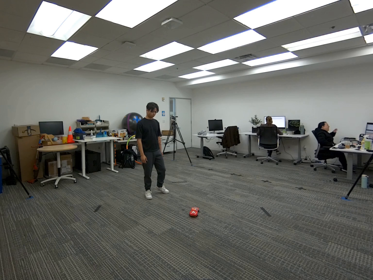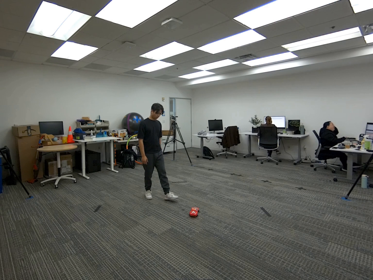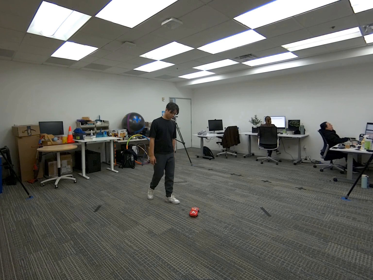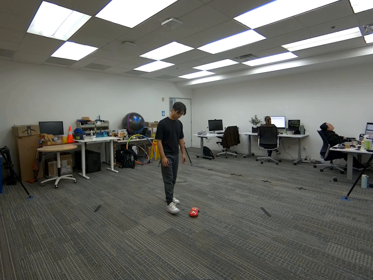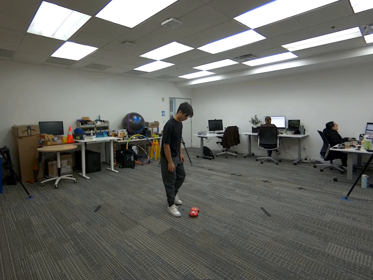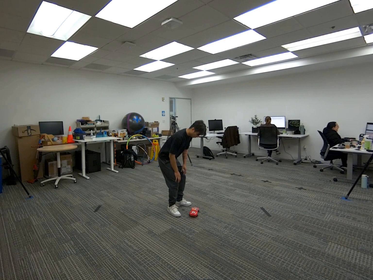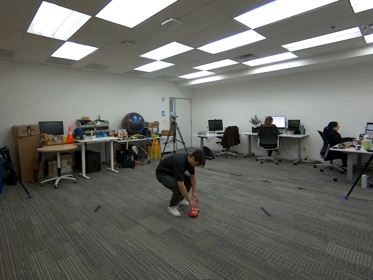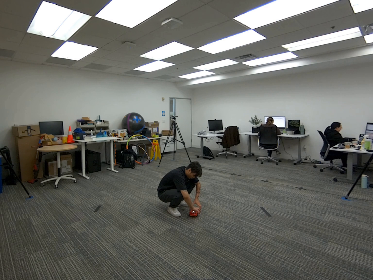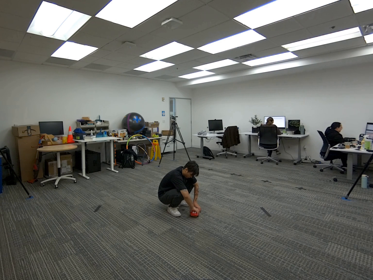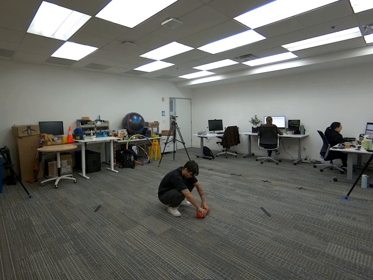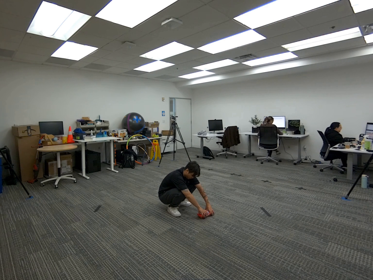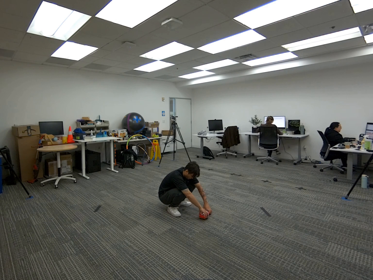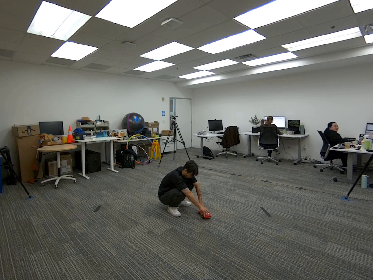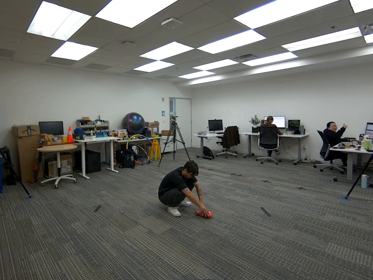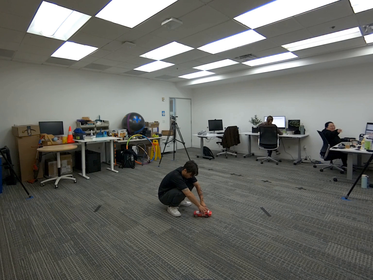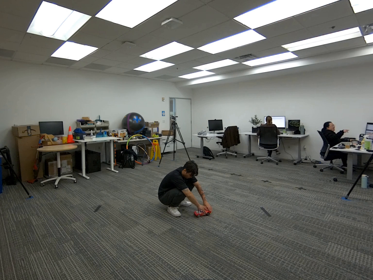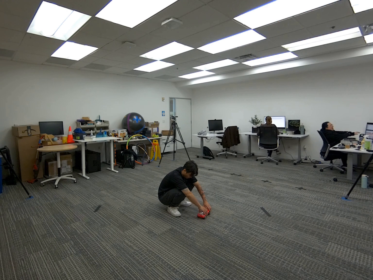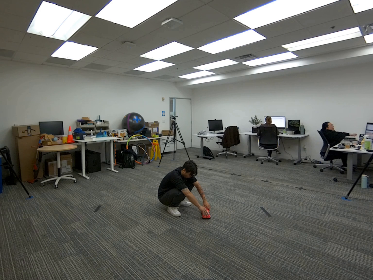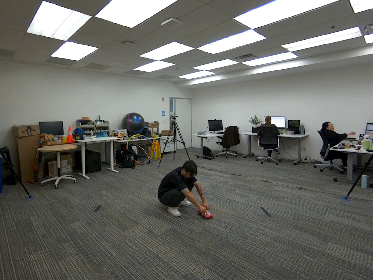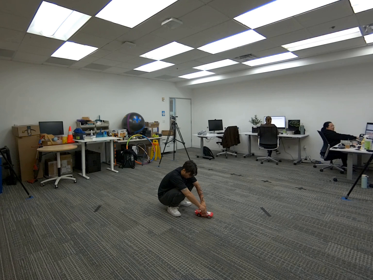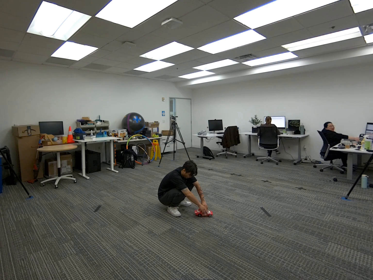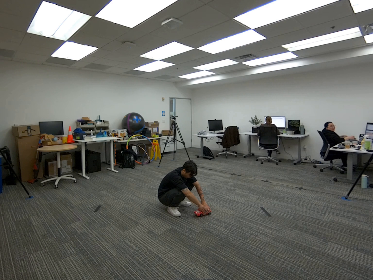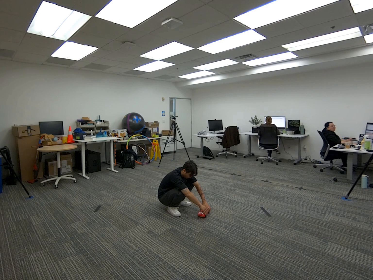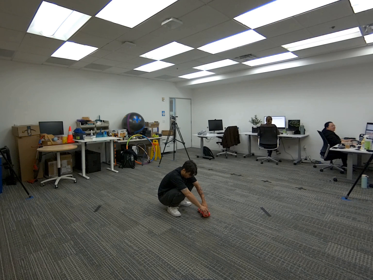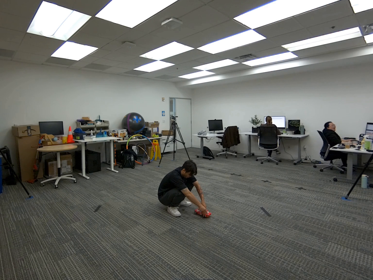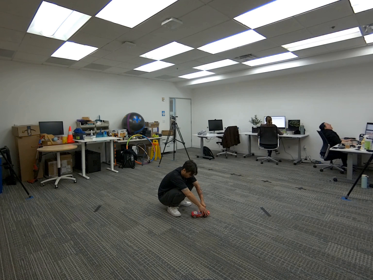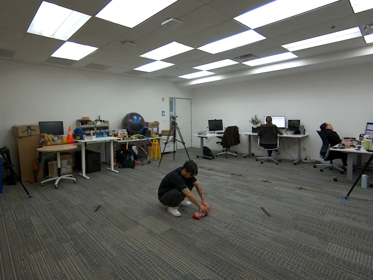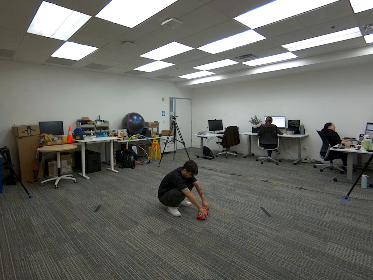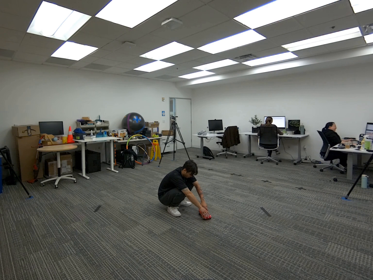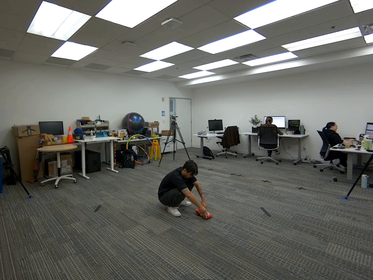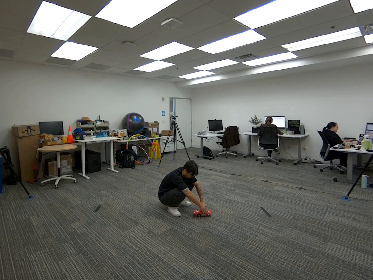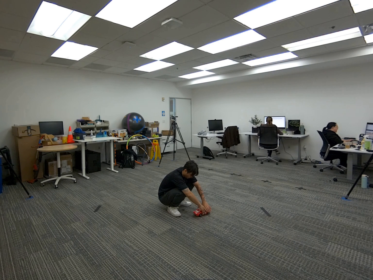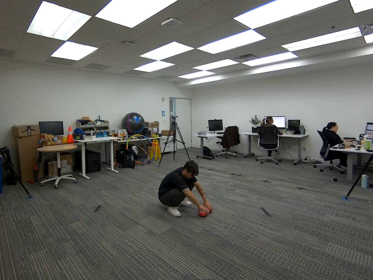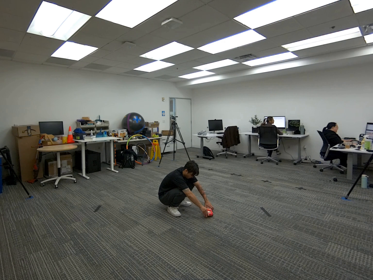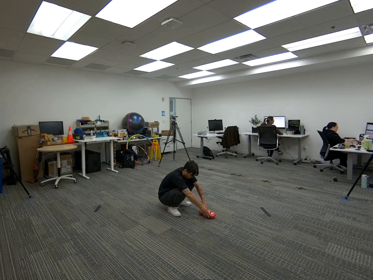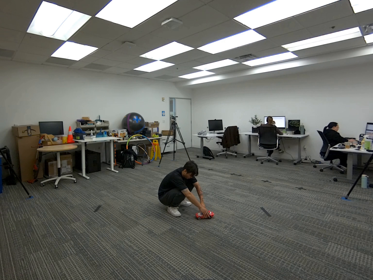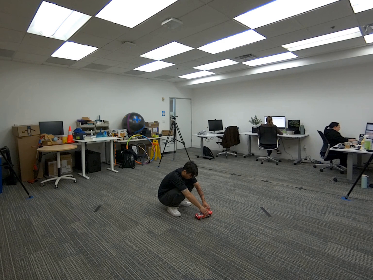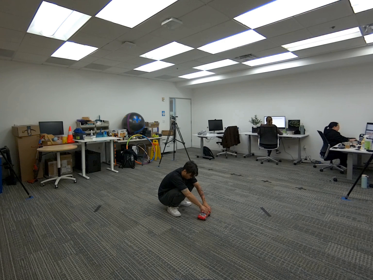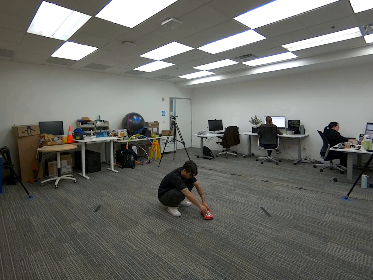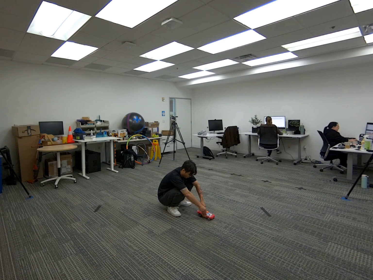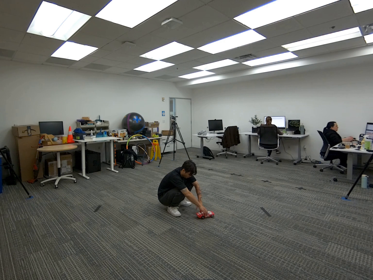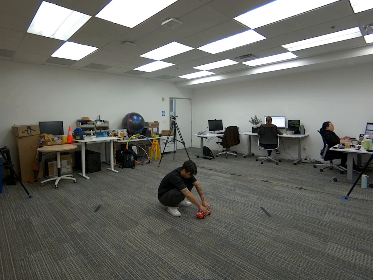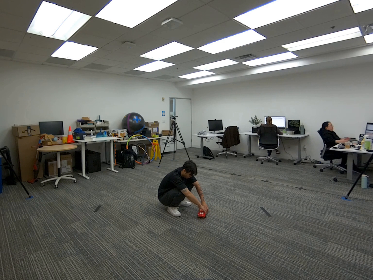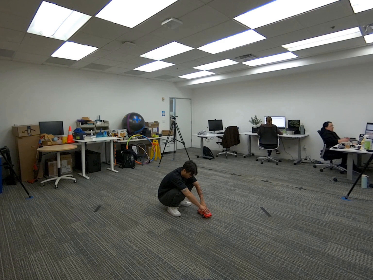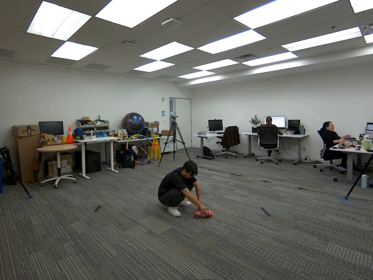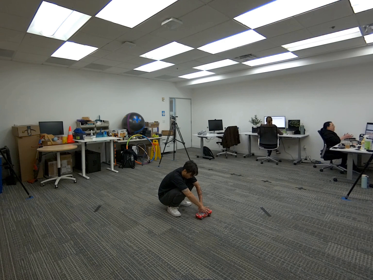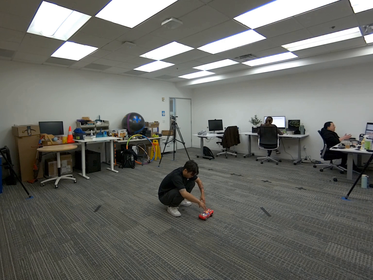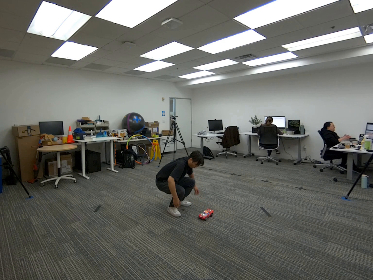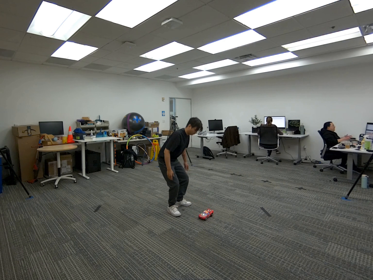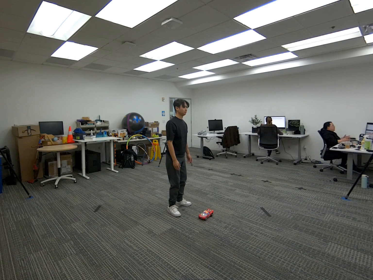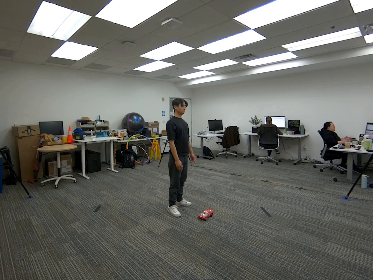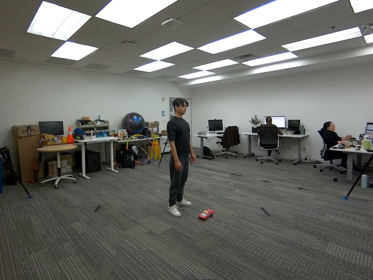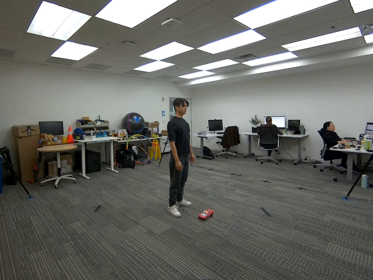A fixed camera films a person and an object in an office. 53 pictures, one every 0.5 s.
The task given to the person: Walk to the toy car on the ground, bend down to your knees and use both of your hands to grasp the car and rotate it while maintaining the car on the ground. Stand up when finished.
